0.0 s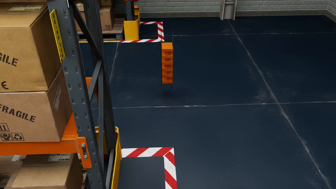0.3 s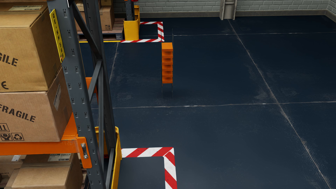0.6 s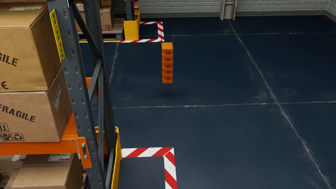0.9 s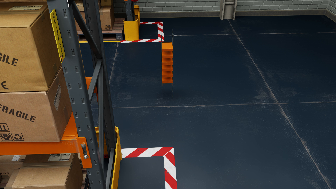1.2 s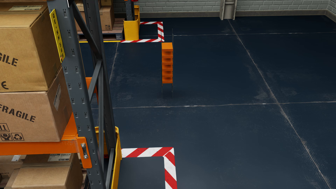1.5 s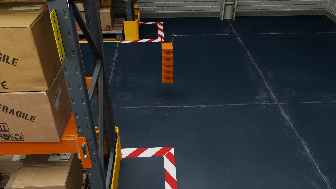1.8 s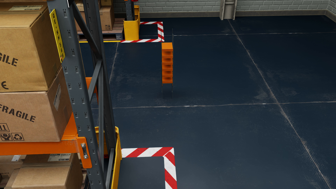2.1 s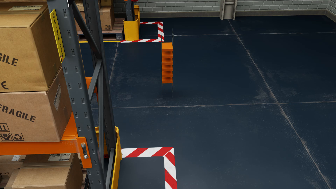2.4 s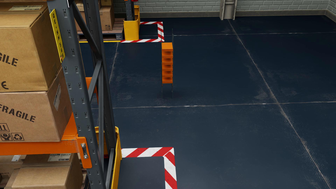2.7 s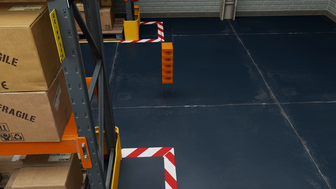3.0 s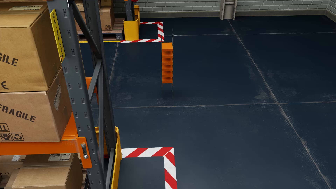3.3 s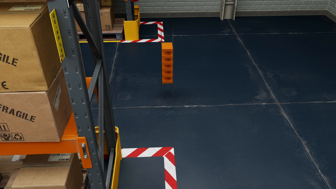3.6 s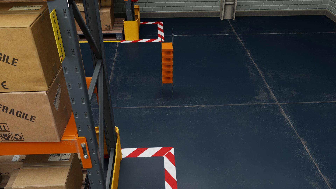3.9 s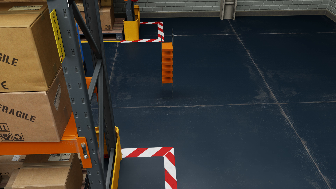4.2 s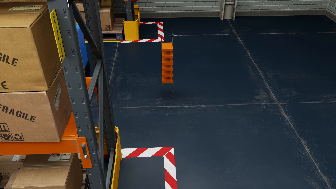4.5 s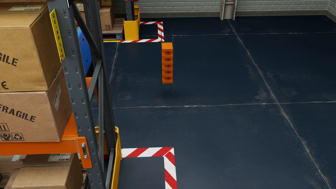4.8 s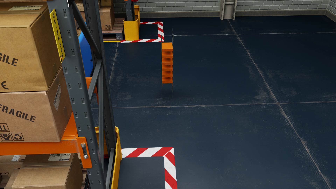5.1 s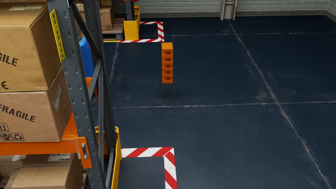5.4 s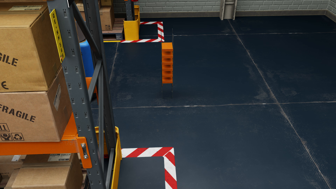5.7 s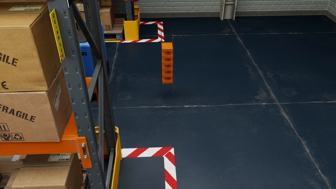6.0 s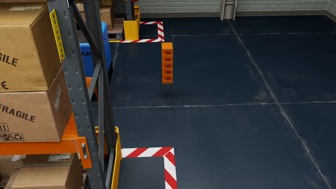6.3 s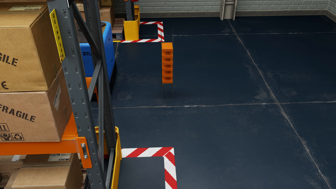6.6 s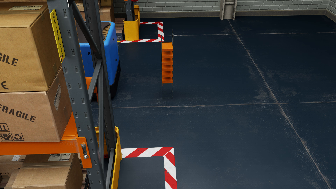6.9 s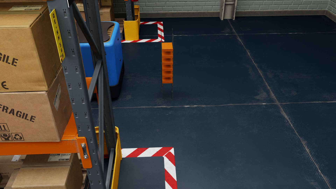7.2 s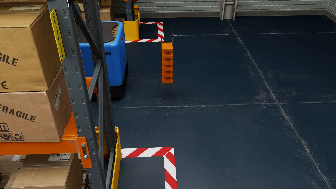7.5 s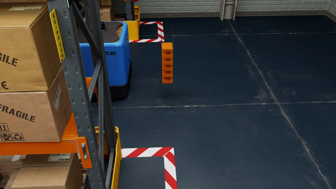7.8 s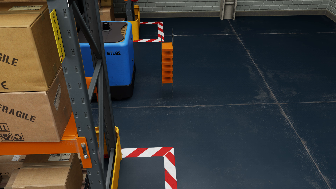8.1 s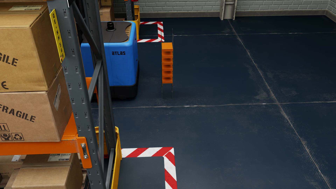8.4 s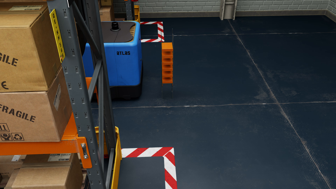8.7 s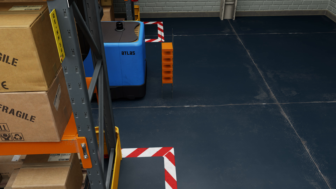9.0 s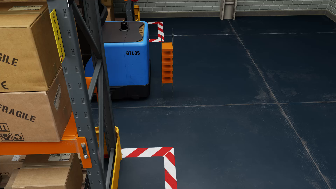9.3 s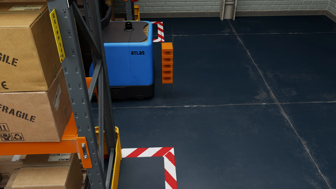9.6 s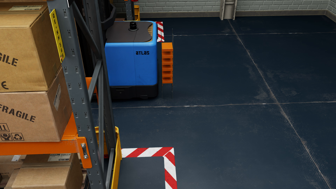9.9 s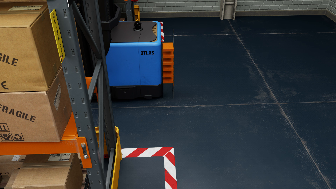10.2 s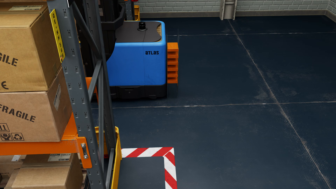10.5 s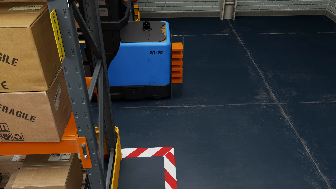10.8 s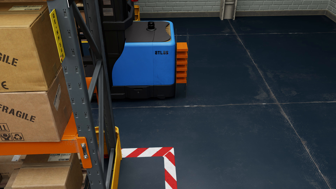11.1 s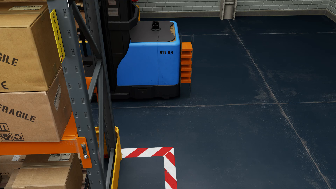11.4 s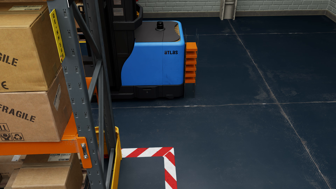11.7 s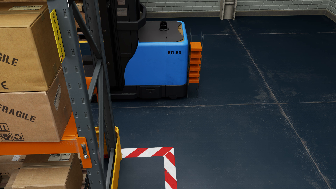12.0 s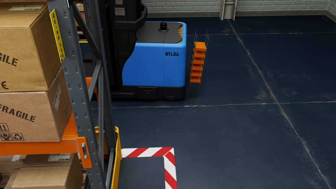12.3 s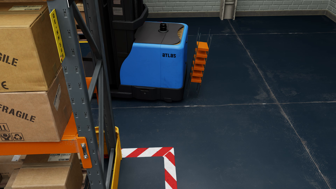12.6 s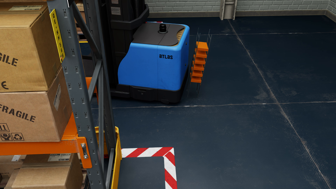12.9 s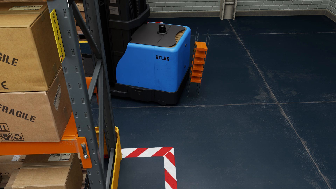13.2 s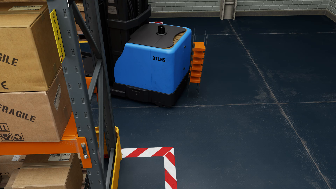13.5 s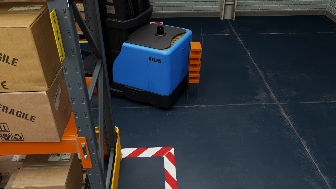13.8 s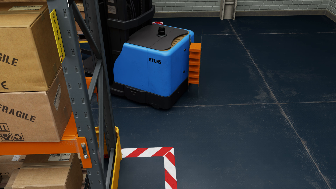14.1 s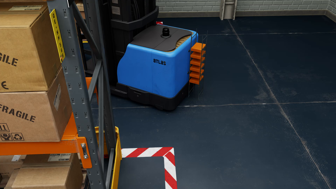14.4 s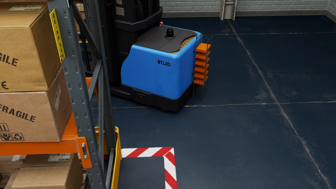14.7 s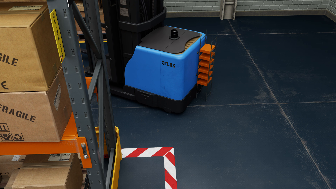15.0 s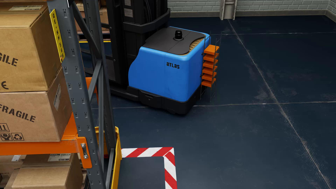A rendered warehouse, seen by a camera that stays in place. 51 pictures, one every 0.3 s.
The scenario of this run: A forklift runs into an object in its way.
